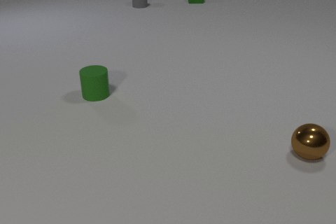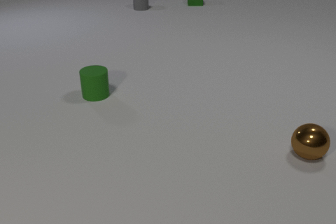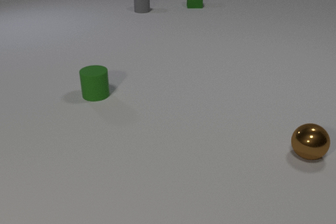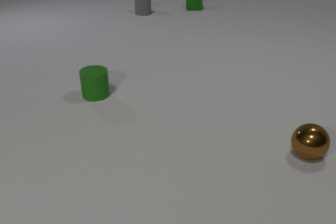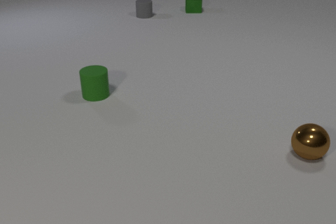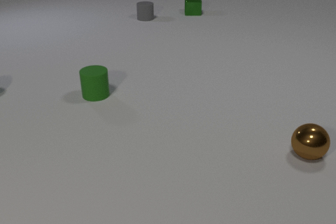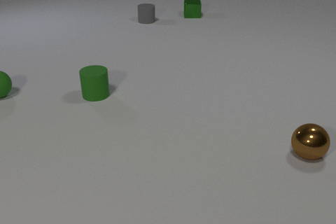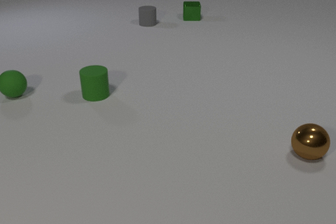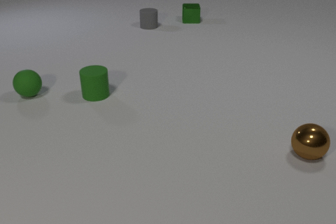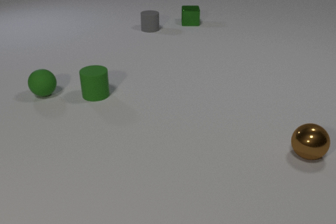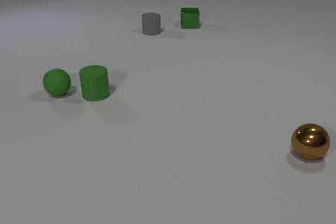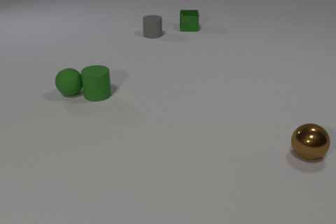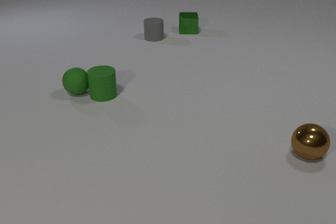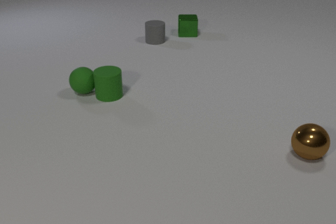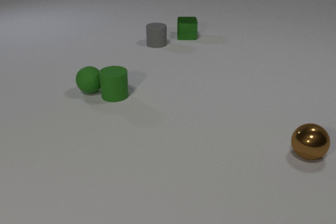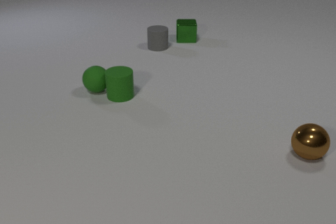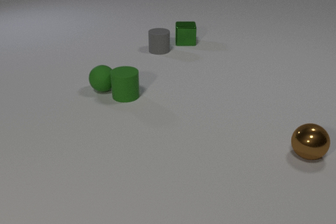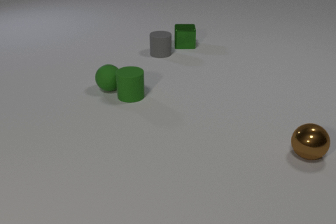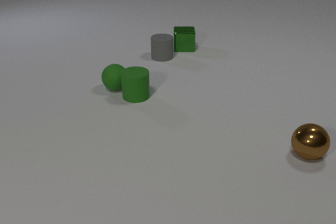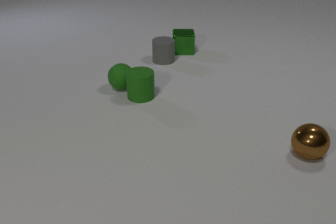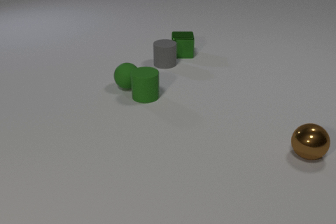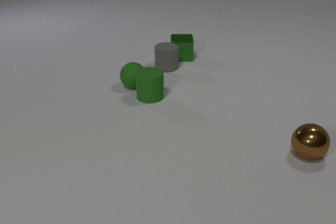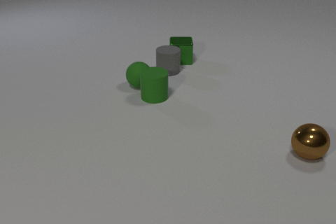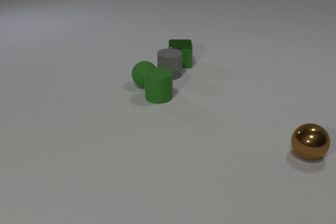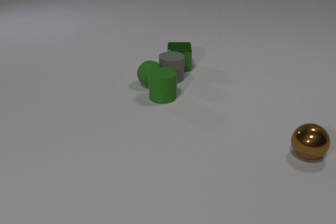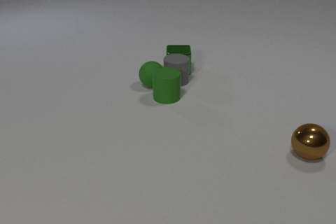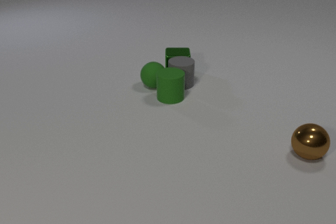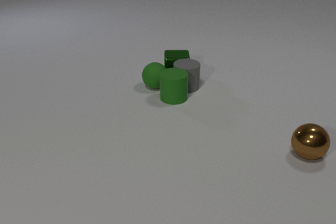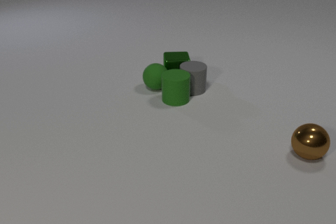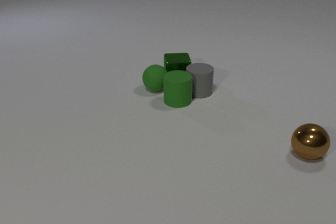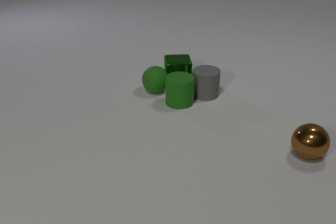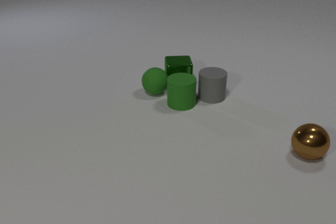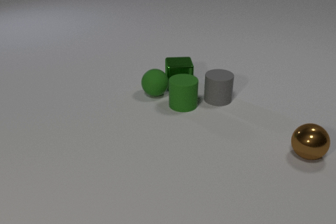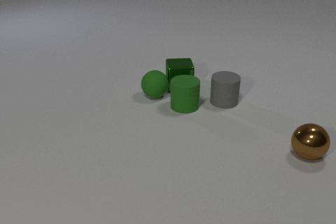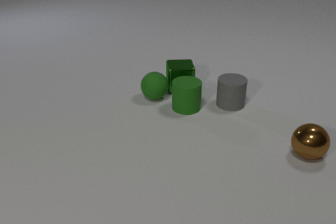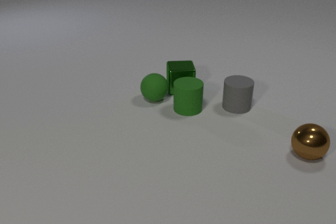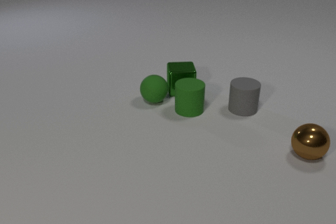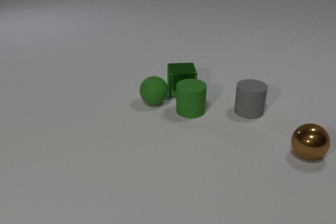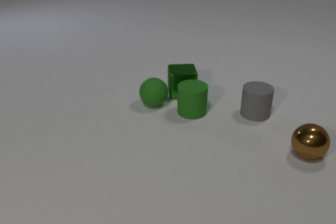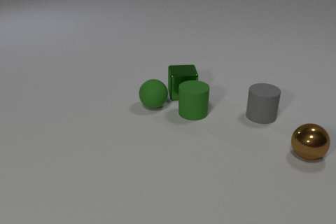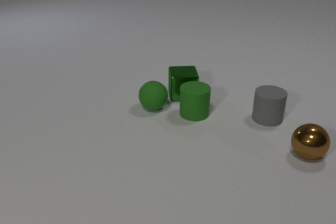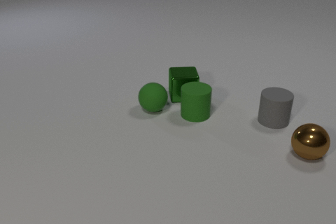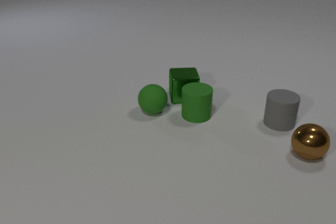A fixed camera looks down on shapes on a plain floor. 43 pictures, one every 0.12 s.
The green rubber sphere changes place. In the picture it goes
to the right.
The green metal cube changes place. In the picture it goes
toward the camera.
0.00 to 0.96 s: The green rubber sphere comes in at the left edge, rolls to the right. The green metal cube slides toward the camera. The gray rubber cylinder slides toward the camera.
0.96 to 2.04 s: The green rubber sphere rolls to the right. The green rubber cylinder slides to the right. The green metal cube slides toward the camera. The gray rubber cylinder slides toward the camera. The green rubber sphere and the green rubber cylinder collide.
2.04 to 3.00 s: The green rubber sphere rolls to the right. The green rubber cylinder slides to the right. The green metal cube slides toward the camera. The gray rubber cylinder slides toward the camera. The green rubber sphere and the gray rubber cylinder collide.
3.00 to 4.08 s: The green rubber sphere rolls toward the camera. The green rubber cylinder slides toward the camera and to the right. The green metal cube slides toward the camera. The gray rubber cylinder slides to the right and toward the camera. The green metal cube and the gray rubber cylinder collide. The green rubber cylinder and the gray rubber cylinder collide. The green rubber sphere and the green metal cube collide.
4.08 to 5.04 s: The green rubber sphere rolls toward the camera. The green rubber cylinder slides toward the camera and to the right. The green metal cube slides toward the camera. The gray rubber cylinder slides to the right and toward the camera.
What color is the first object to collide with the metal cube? gray.
What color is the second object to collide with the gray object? green.
How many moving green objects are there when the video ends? 3.
